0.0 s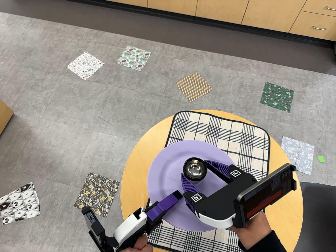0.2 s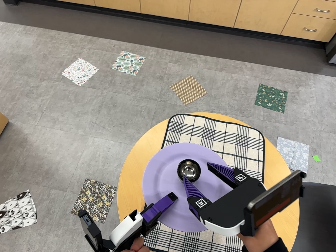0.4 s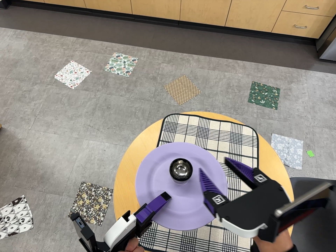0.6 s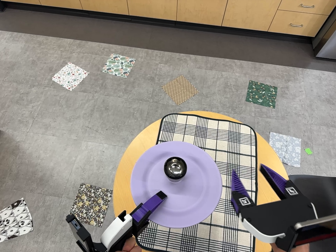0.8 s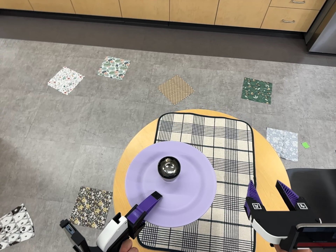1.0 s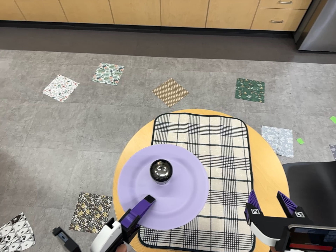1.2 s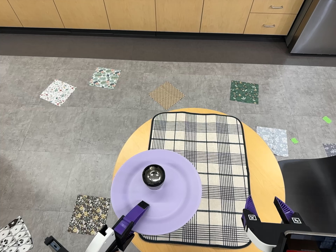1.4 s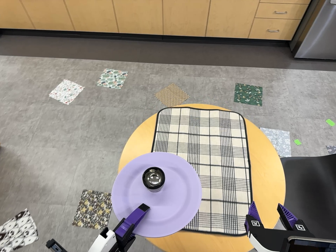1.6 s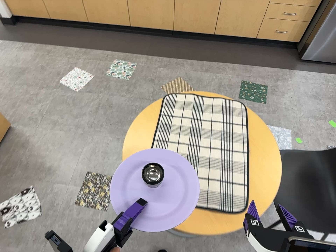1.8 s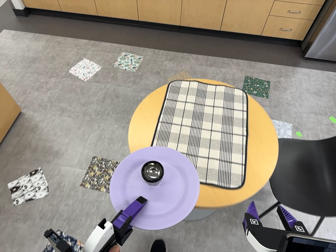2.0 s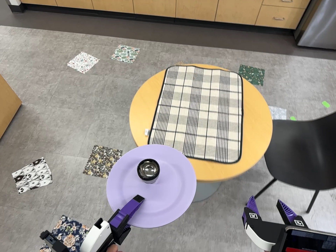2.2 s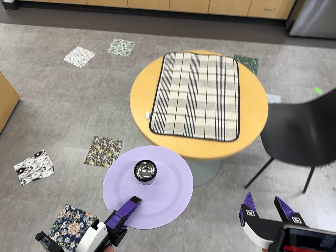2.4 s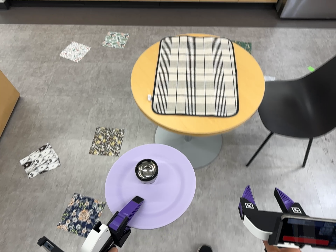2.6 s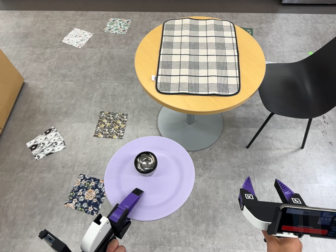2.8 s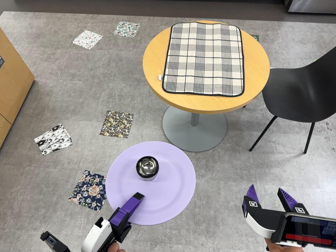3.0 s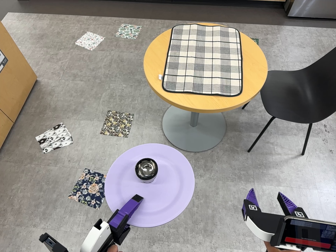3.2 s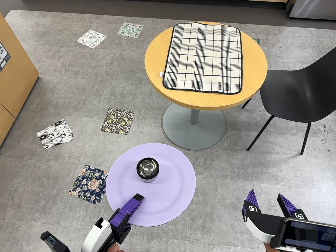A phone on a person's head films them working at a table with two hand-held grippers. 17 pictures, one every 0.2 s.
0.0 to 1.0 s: The camera rolls about its line of sight by about 10 degrees, and the scene rotates counterclockwise.
1.0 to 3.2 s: The camera travels toward the bottom of its view and backward, about 90 cm, so close, fixed things drift upward.
The film runs backward here.
